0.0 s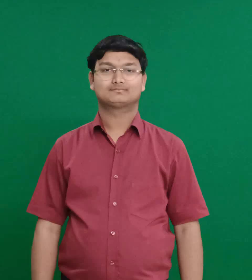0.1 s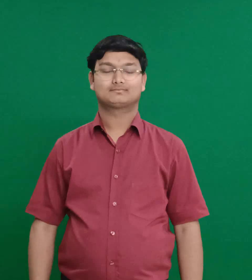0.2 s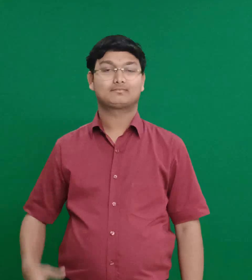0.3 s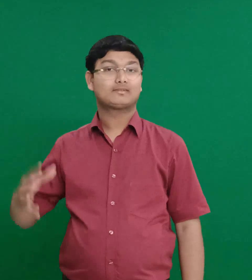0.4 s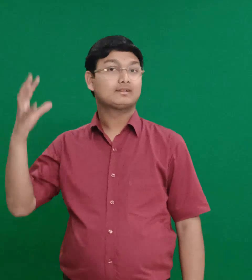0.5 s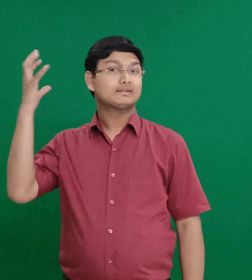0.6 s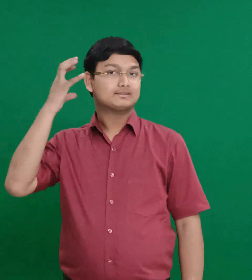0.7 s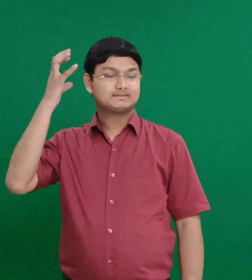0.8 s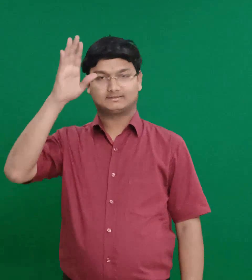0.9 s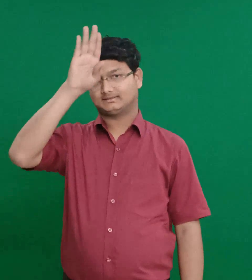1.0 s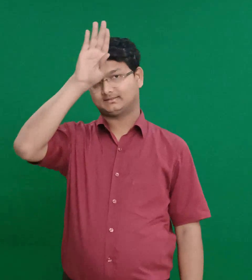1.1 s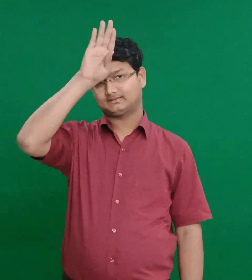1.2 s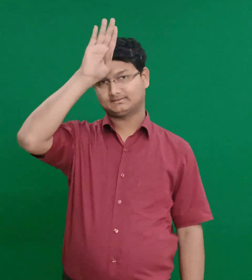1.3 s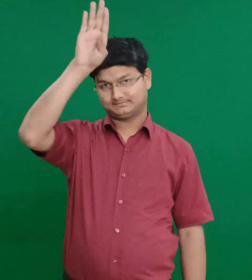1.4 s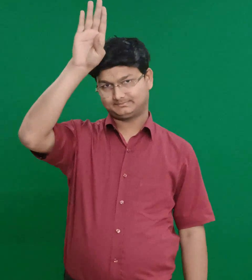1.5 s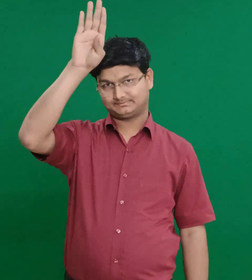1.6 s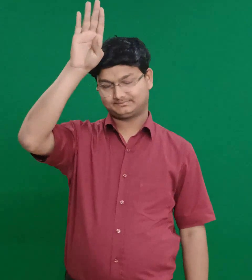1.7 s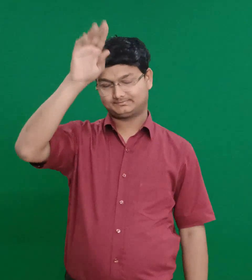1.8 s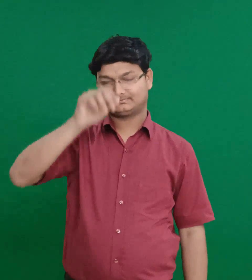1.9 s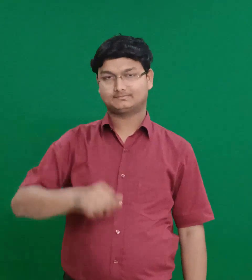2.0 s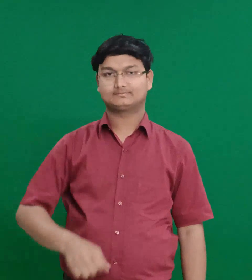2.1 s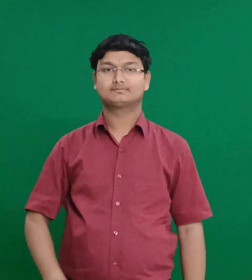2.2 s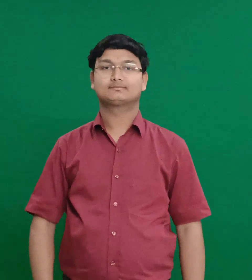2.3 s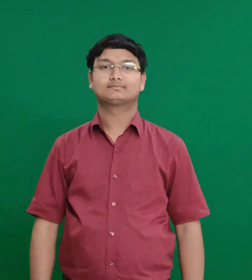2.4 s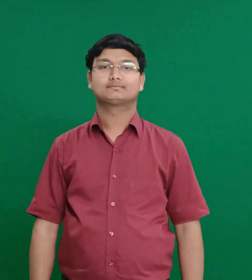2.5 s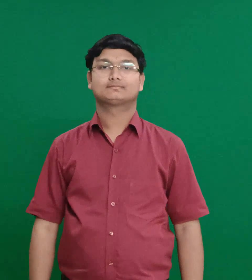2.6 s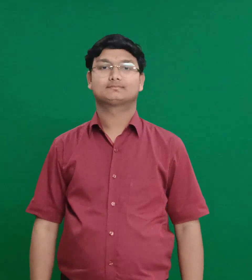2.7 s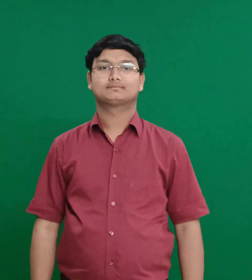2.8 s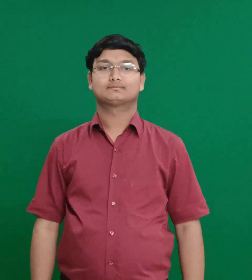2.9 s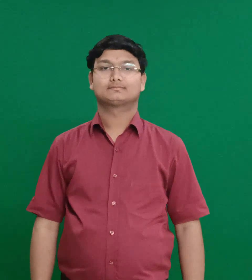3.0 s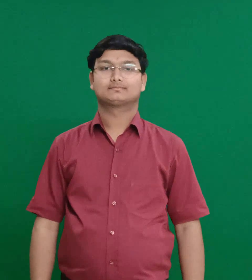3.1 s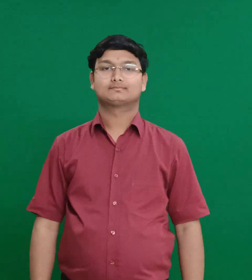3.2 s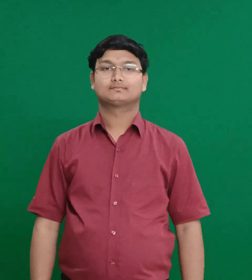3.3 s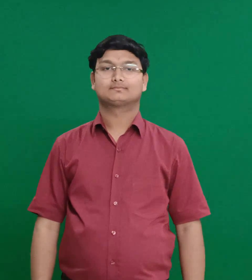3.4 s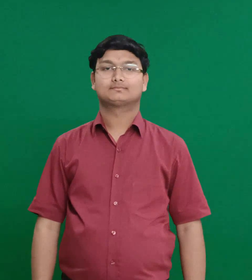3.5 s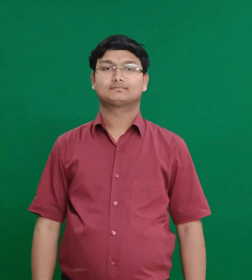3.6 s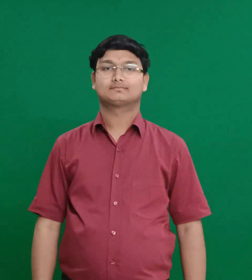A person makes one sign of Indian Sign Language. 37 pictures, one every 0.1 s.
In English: cyrus king of persia
